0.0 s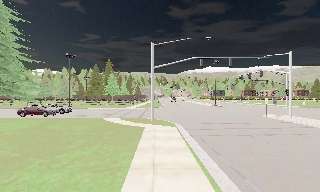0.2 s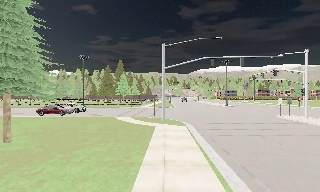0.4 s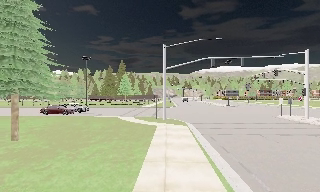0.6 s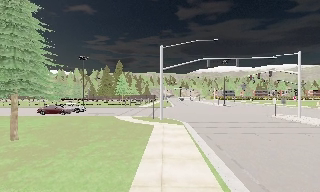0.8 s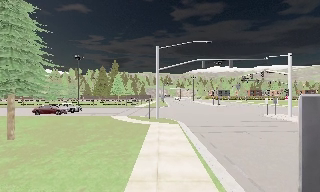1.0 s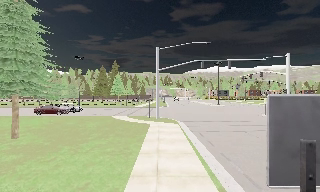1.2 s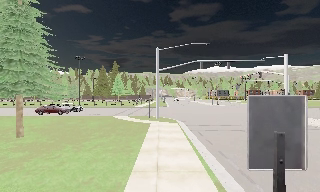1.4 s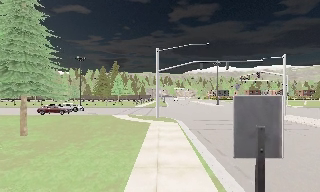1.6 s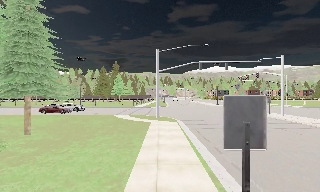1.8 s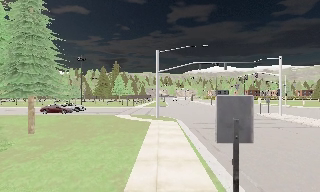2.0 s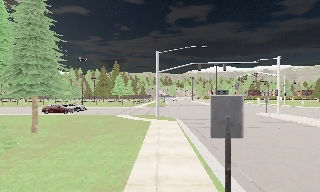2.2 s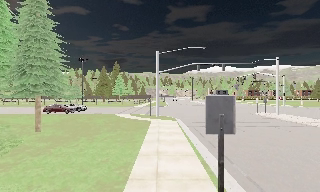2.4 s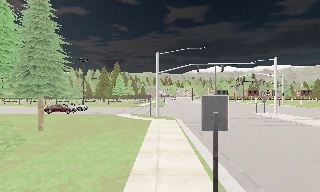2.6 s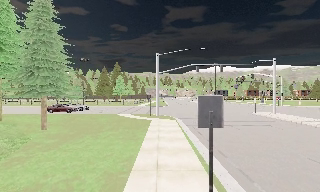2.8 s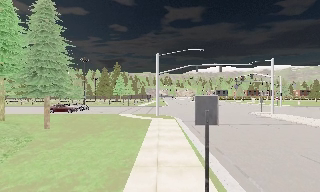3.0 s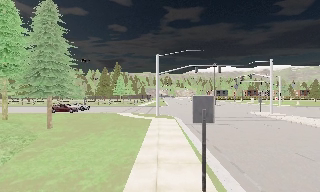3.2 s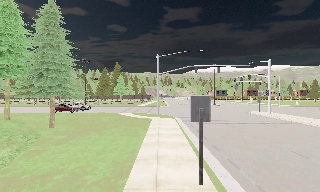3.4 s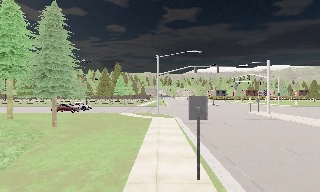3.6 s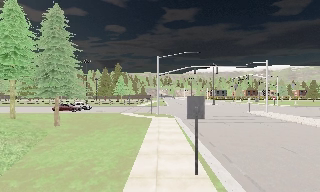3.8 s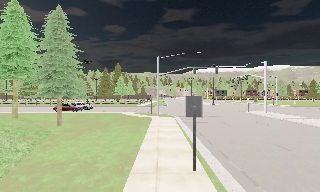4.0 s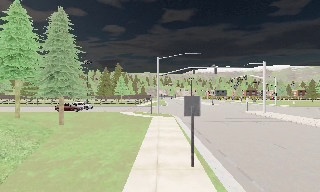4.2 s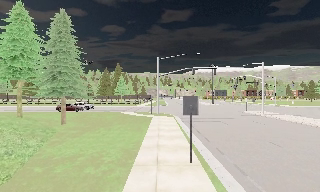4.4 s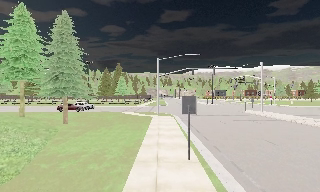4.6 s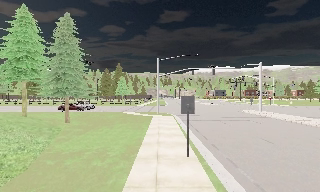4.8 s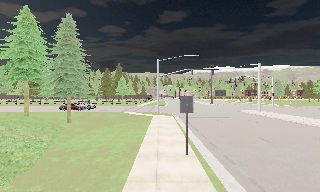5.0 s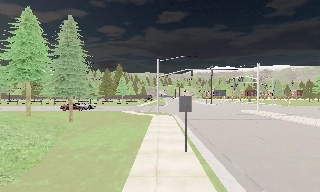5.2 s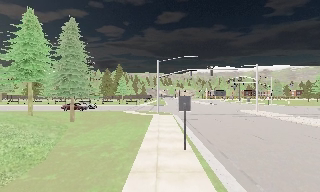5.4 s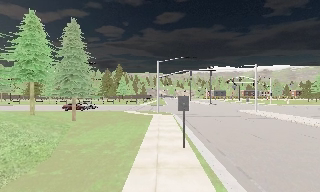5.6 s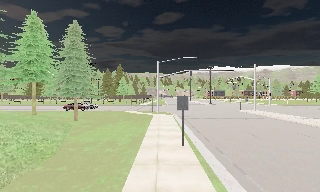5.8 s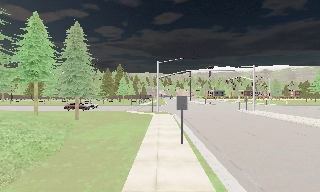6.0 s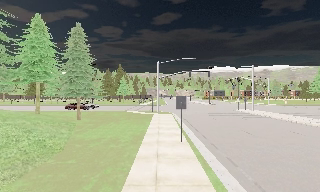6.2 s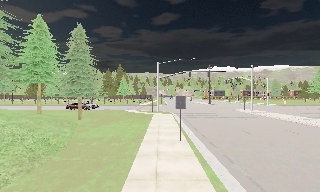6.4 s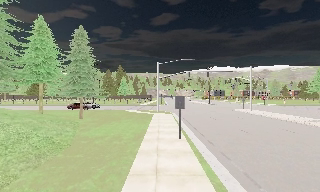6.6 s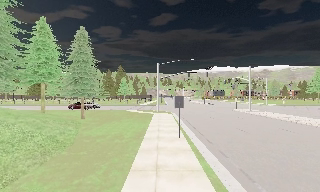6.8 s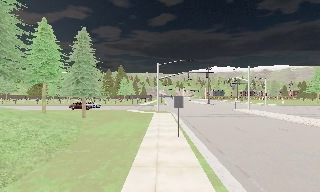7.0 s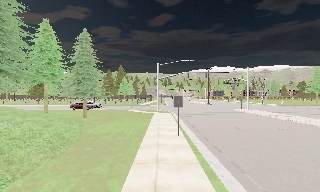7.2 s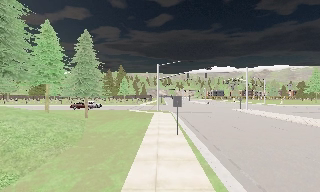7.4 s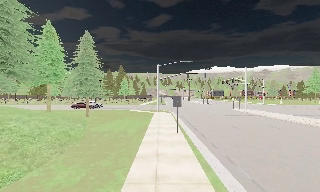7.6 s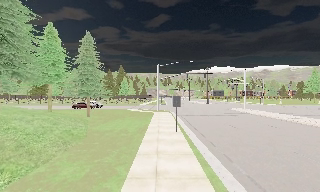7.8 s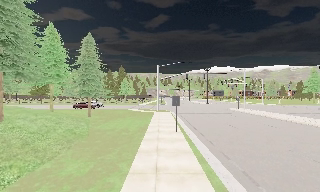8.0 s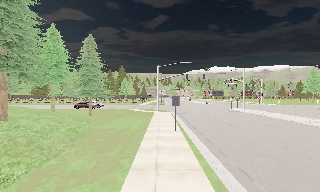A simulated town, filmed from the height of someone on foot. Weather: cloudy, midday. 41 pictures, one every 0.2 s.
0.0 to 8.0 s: The camera travels backward, about 12 m, so what stands in front gets smaller.
The film runs backward here.
